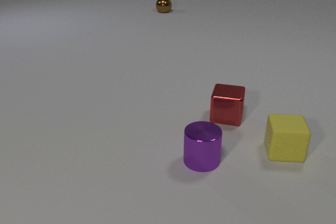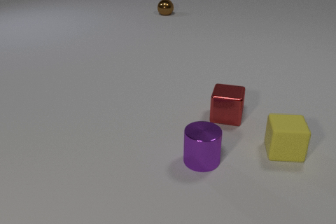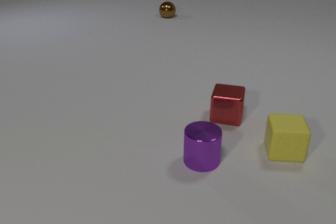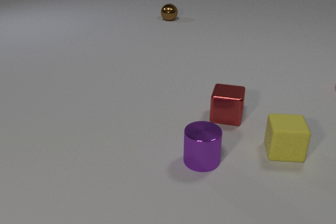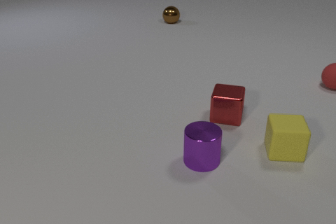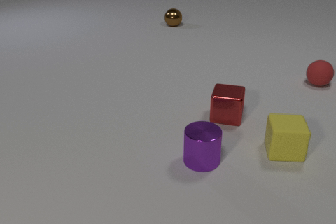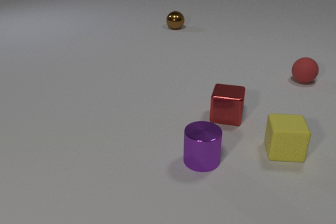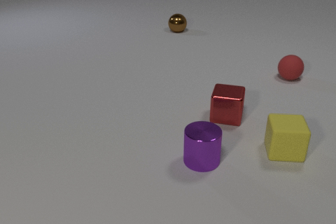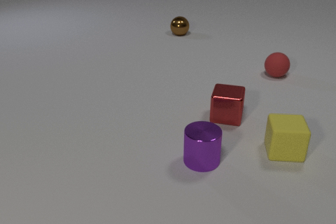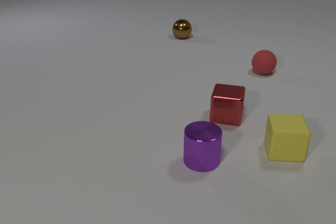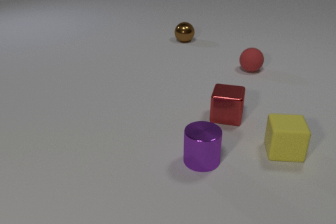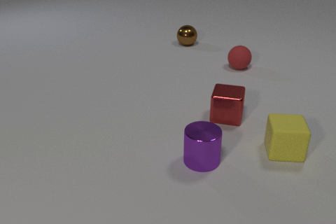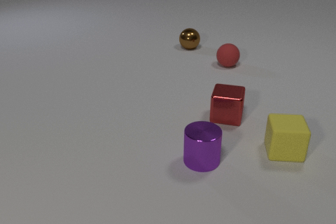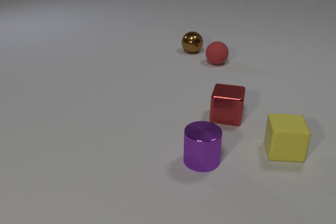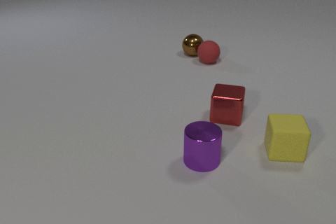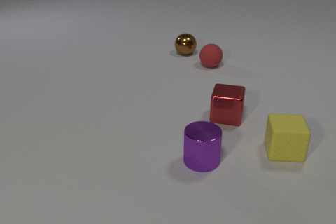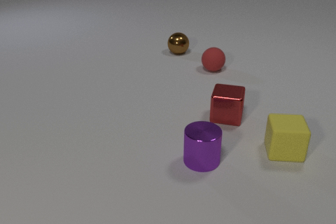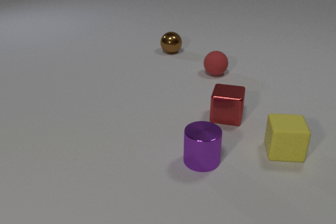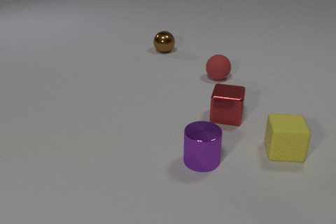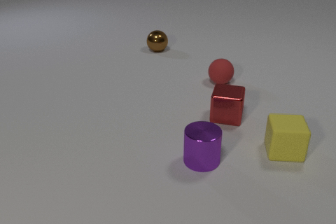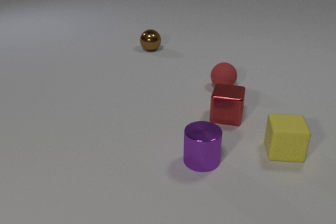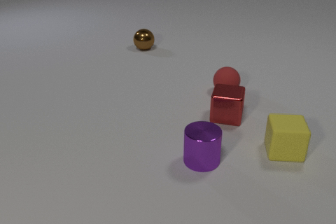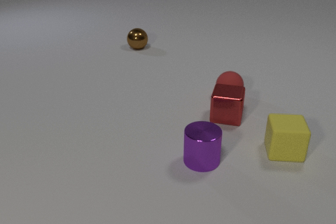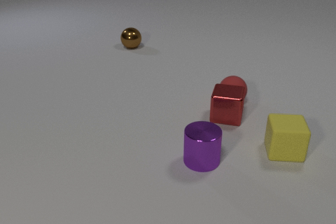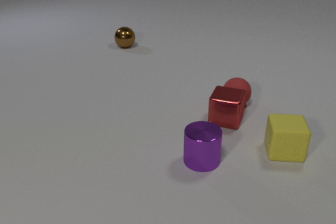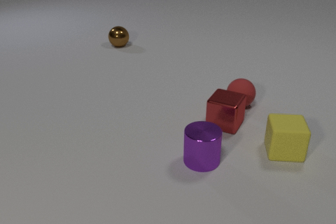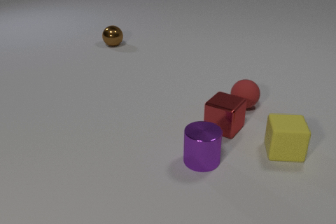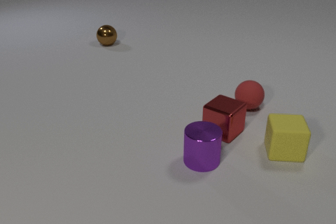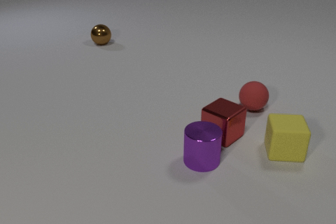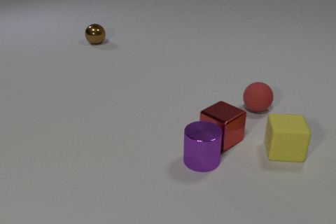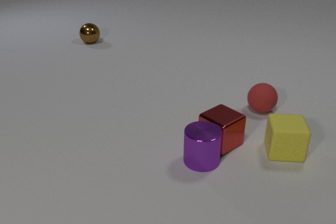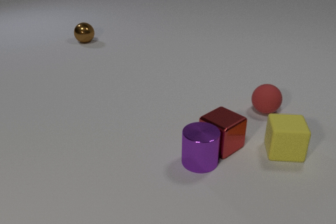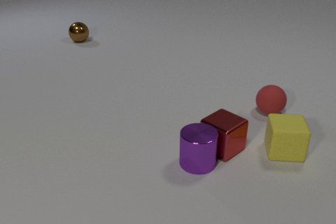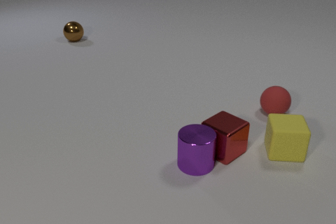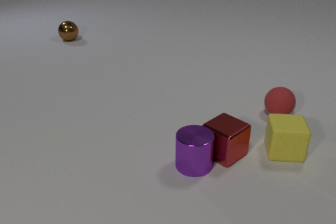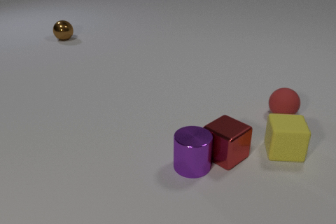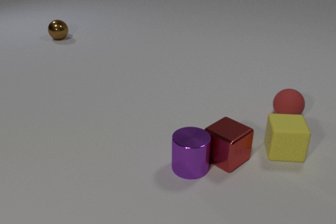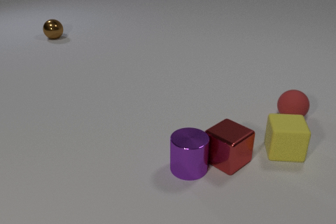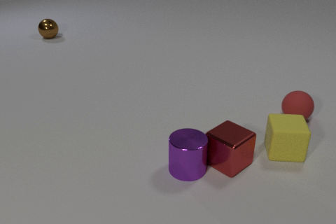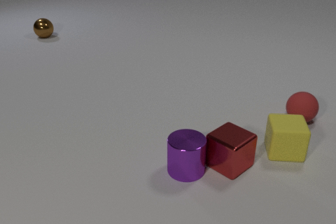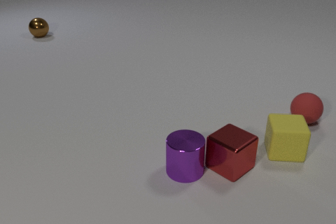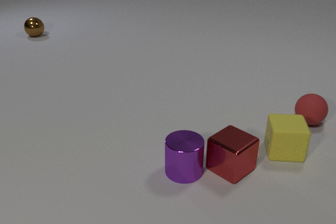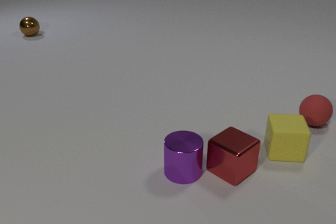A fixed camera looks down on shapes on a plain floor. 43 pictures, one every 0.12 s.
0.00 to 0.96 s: The red rubber sphere comes in at the right edge, rolls to the left. The brown metal sphere rolls toward the camera.
0.96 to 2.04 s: The red rubber sphere rolls to the left. The brown metal sphere rolls toward the camera. The red rubber sphere and the brown metal sphere collide.
2.04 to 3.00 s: The red rubber sphere rolls toward the camera. The brown metal sphere rolls to the left and away from the camera. The red metal cube slides toward the camera. The red rubber sphere and the red metal cube collide.
3.00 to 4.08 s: The red rubber sphere rolls to the right. The brown metal sphere rolls to the left and away from the camera. The red metal cube slides toward the camera. The purple metal cylinder slides toward the camera and to the left. The red metal cube and the purple metal cylinder collide.
4.08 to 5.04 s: The red rubber sphere rolls to the right. The brown metal sphere rolls to the left and away from the camera. The red metal cube slides toward the camera. The purple metal cylinder slides toward the camera and to the left.
How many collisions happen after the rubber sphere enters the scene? 3.
How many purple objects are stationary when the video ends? 0.
Are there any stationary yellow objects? yes.
